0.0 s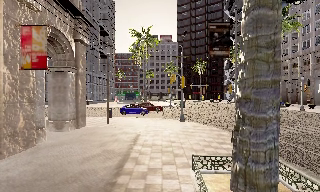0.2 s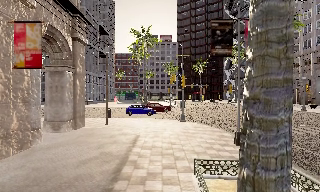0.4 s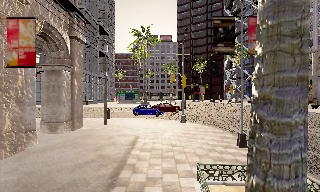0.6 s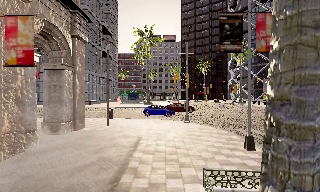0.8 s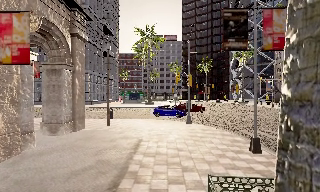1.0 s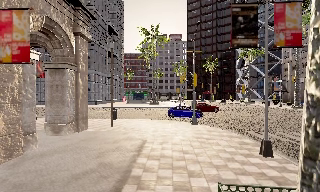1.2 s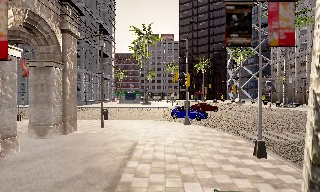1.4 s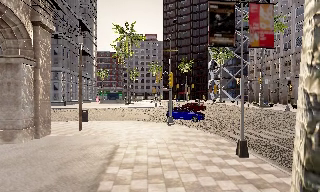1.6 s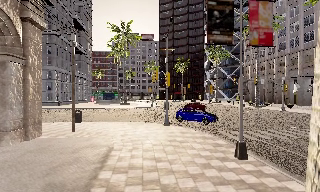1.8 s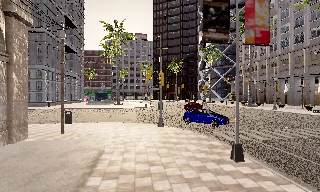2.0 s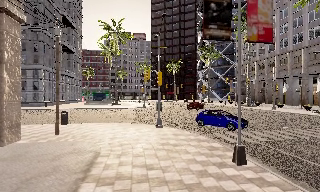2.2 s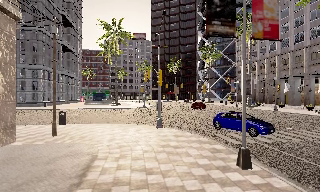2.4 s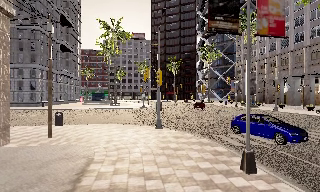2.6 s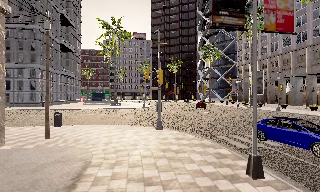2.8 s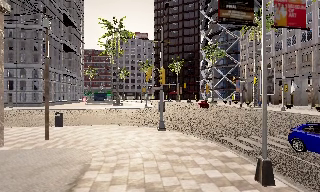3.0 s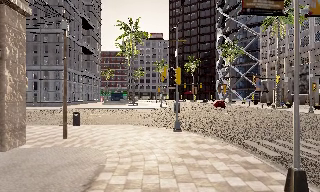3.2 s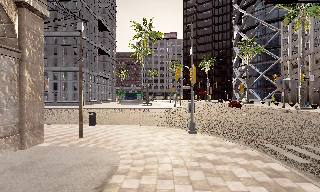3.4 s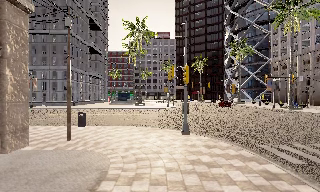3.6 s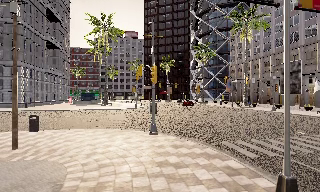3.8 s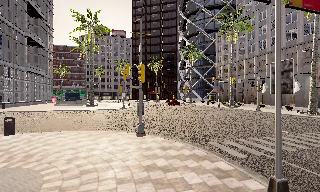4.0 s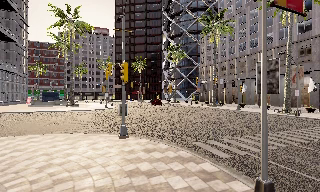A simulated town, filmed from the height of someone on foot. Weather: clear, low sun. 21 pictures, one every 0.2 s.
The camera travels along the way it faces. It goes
forward.
0.0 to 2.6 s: The camera travels forward, about 4 m, so what stands in front looms larger.
2.6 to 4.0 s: The camera swings to its right by about 15 degrees, and the scene slides to the left. It travels forward, about 2 m, so what stands in front looms larger.
The film runs forward here.
